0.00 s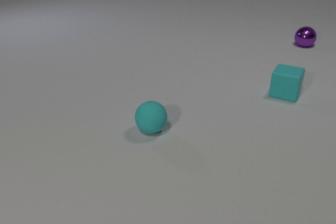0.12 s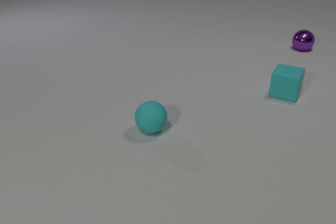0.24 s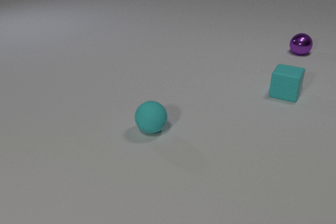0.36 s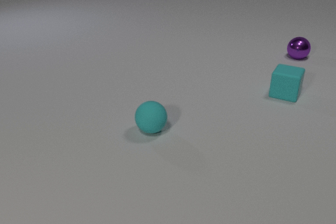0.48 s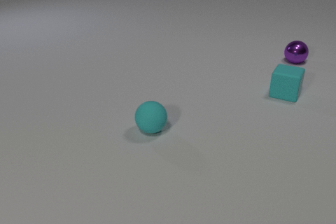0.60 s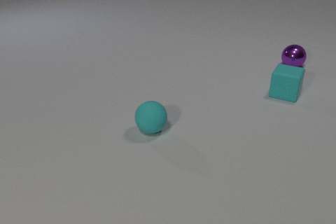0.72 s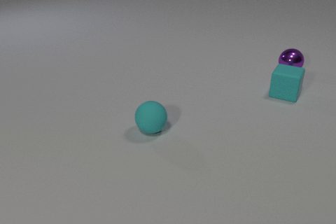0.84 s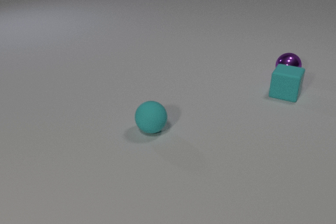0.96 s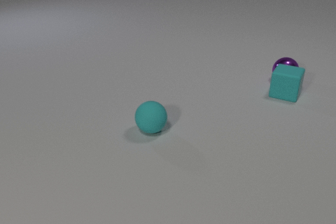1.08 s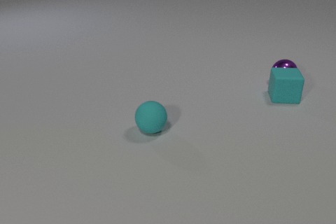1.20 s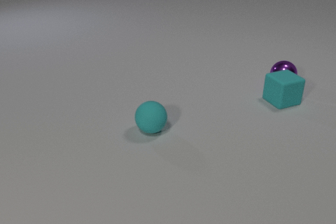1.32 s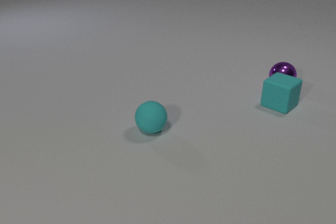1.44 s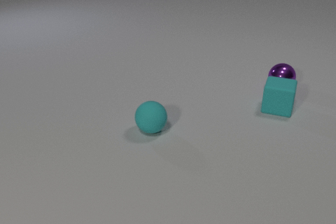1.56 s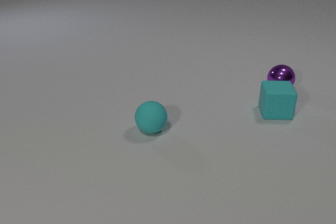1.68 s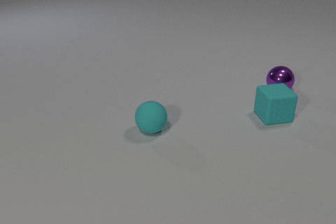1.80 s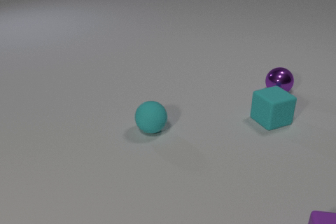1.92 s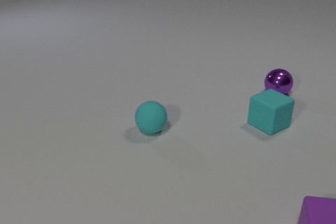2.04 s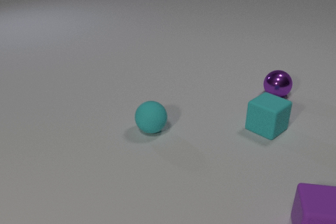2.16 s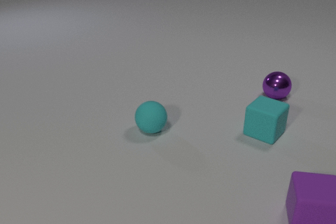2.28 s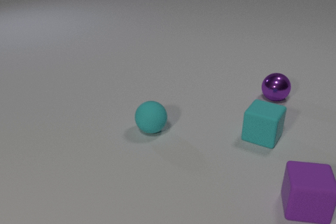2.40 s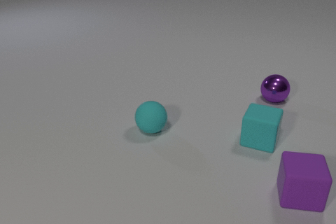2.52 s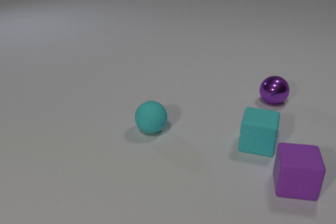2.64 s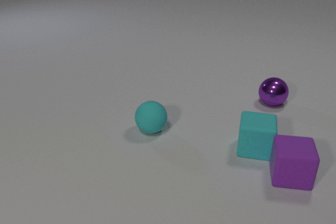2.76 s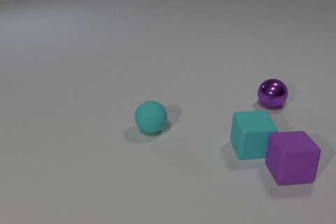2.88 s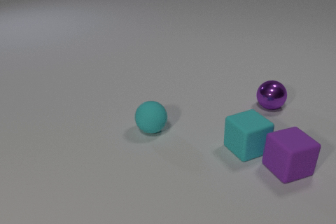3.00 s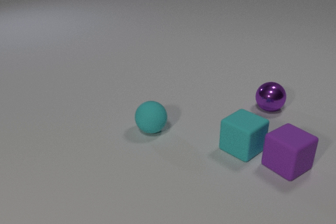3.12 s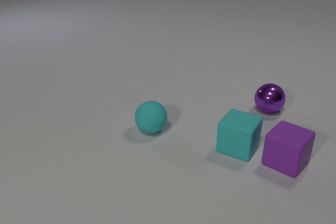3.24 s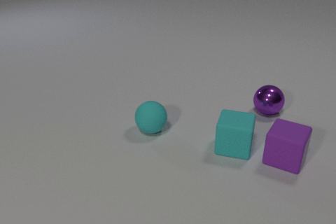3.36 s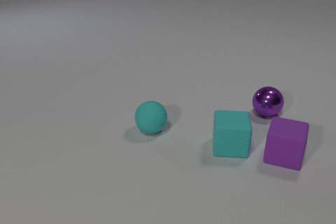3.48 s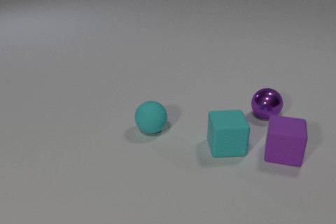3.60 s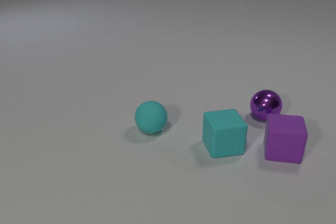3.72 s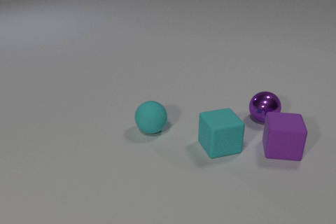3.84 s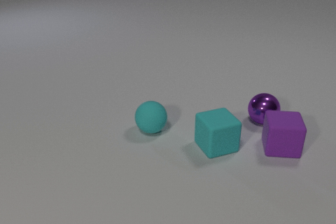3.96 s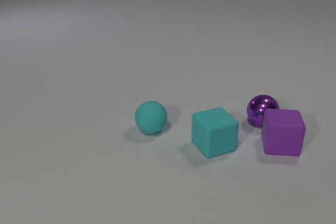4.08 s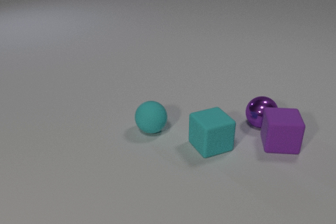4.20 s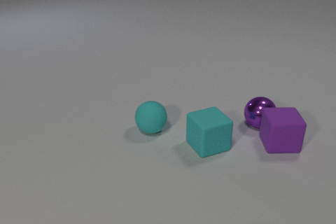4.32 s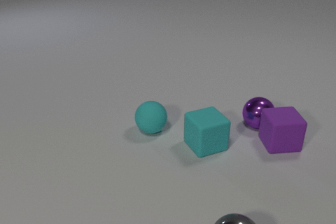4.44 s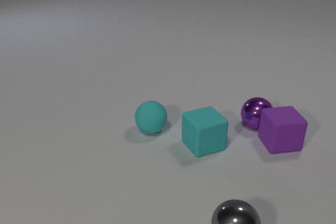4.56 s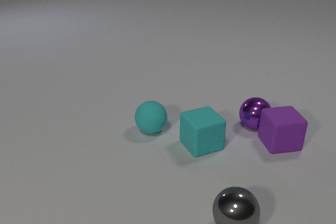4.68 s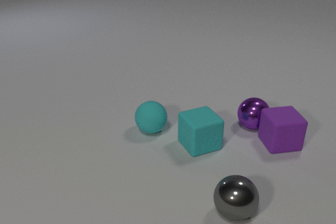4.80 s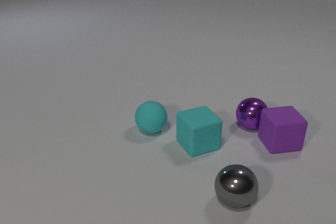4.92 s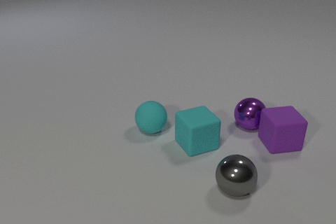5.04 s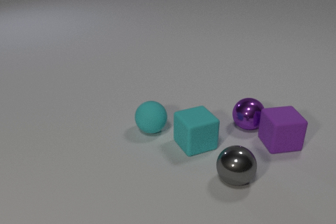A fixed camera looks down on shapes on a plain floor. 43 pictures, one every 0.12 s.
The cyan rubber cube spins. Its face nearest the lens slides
to the right.
The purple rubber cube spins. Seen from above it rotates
counterclockwise.
0.00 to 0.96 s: The purple metal sphere rolls toward the camera.
0.96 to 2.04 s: The purple metal sphere rolls toward the camera. The cyan rubber cube slides toward the camera, spins counterclockwise seen from above by about 165 degrees, its near face sliding to the right. The purple rubber cube comes in at the bottom edge, slides away from the camera and to the left. The purple metal sphere and the cyan rubber cube collide.
2.04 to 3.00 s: The purple metal sphere rolls toward the camera. The cyan rubber cube slides toward the camera and to the left, spins counterclockwise seen from above by about 90 degrees, its near face sliding to the right. The purple rubber cube slides away from the camera, spins so that its near face slides to the right, counterclockwise seen from above. The cyan rubber cube and the purple rubber cube collide.
3.00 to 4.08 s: The purple metal sphere rolls toward the camera. The cyan rubber cube slides to the left, spins counterclockwise seen from above by about 75 degrees, its near face sliding to the right. The purple rubber cube slides away from the camera, spins counterclockwise seen from above by about 45 degrees, its near face sliding to the right. The purple metal sphere and the purple rubber cube collide.
4.08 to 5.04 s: The purple metal sphere rolls to the left. The cyan rubber cube slides to the left. The gray metal sphere comes in at the bottom edge, rolls away from the camera.
How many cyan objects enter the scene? 0.
Are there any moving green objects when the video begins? no.
What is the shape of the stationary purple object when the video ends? cube.
